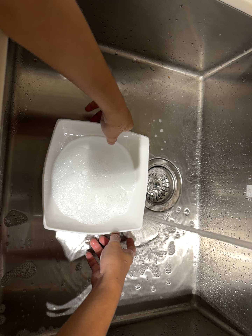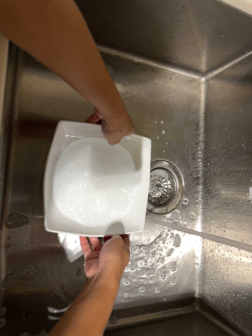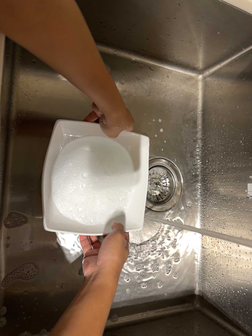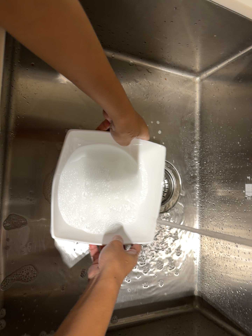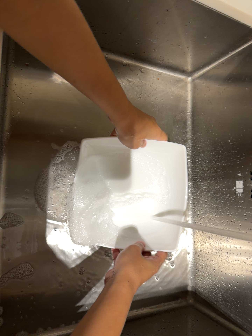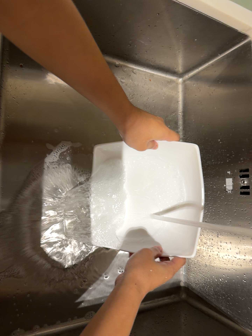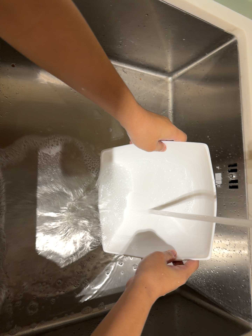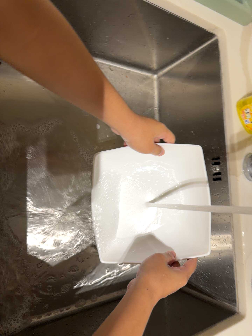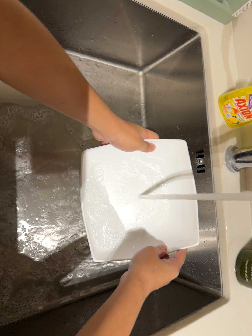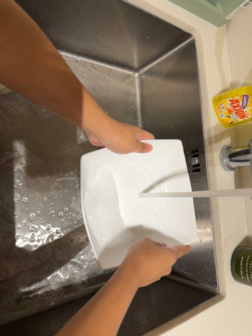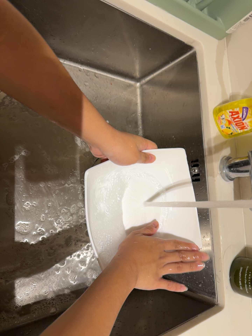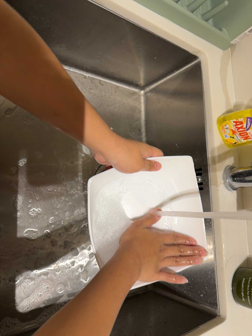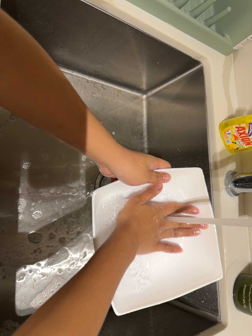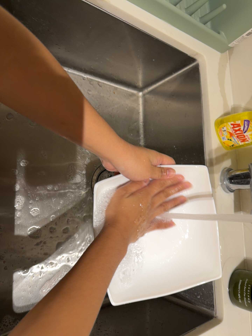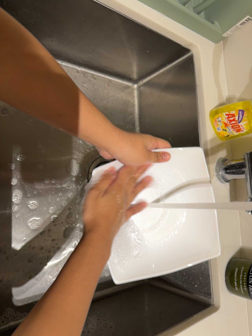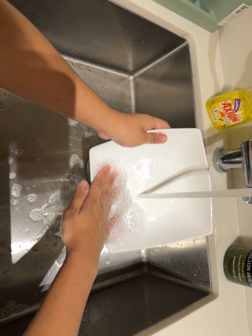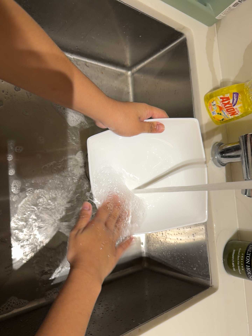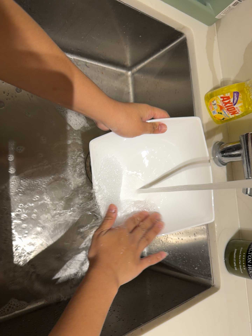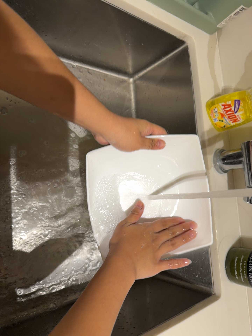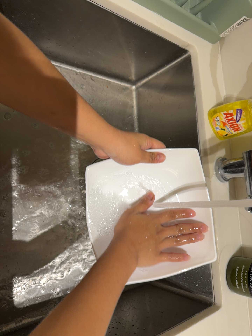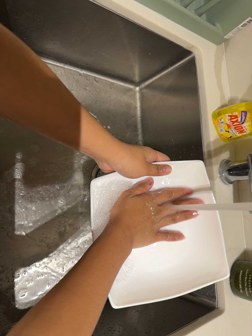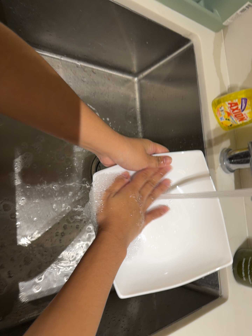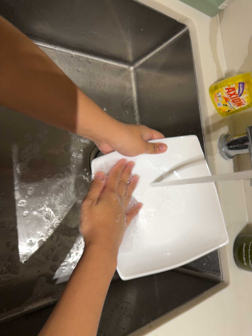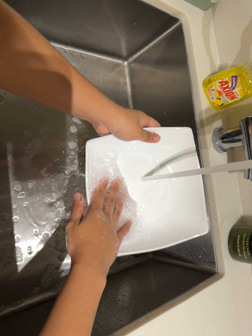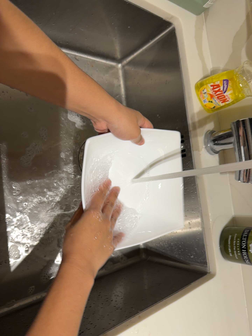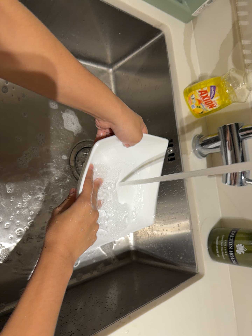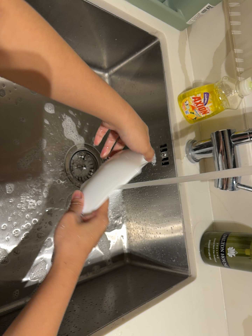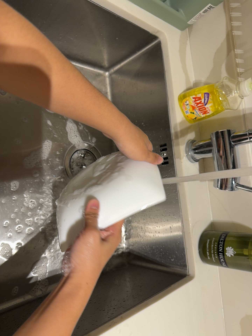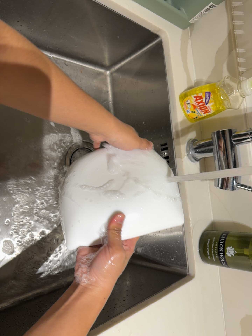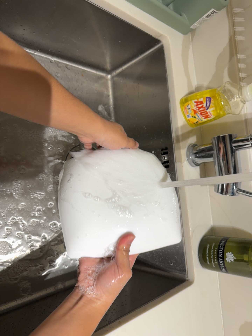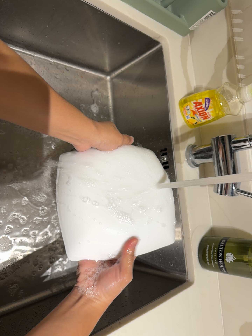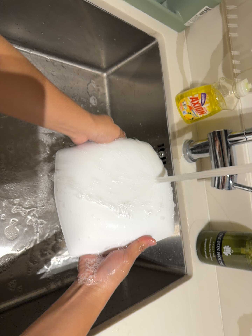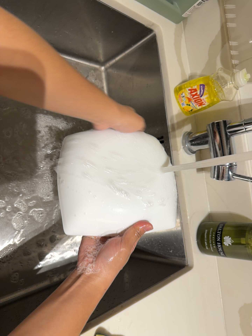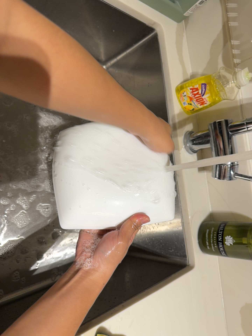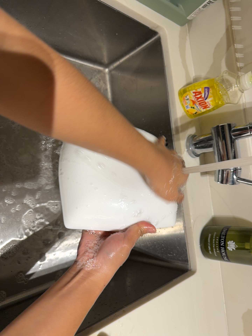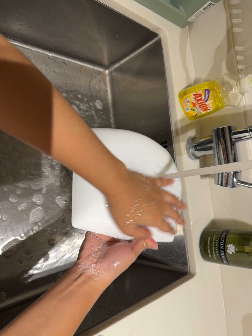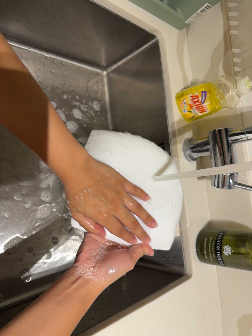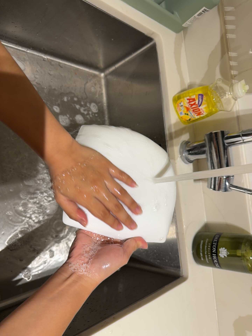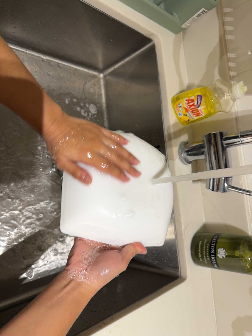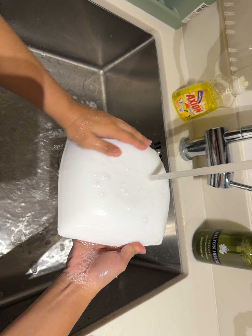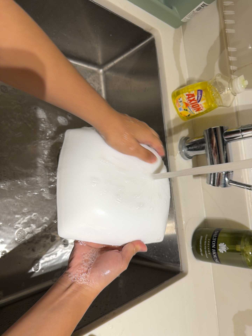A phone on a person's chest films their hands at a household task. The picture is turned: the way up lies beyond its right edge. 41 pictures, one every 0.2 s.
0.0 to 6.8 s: The scene slides to the left, as the camera pans about 20 degrees to its right. It travels backward and toward the bottom of its view, about 12 cm, so what stands in front gets smaller.
6.8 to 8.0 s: The camera keeps its place and its aim.
The film runs forward here.
